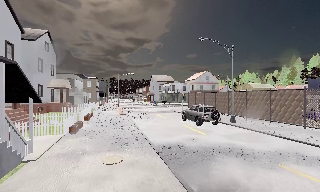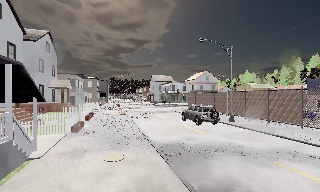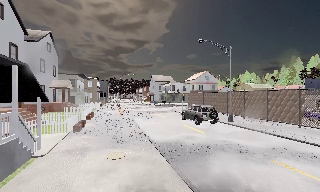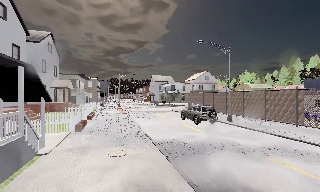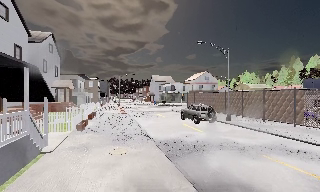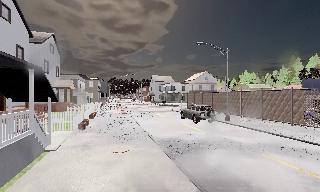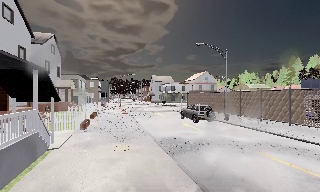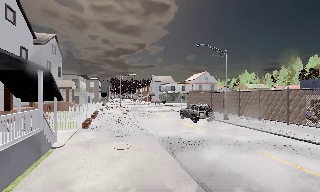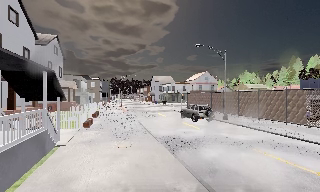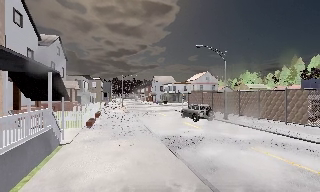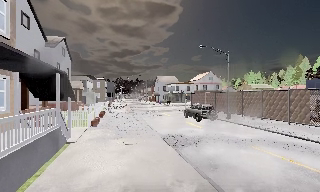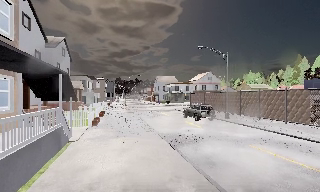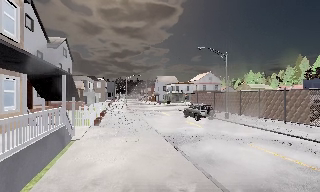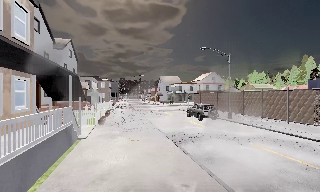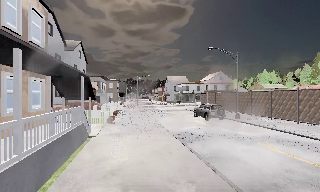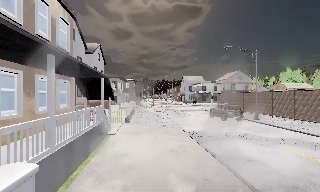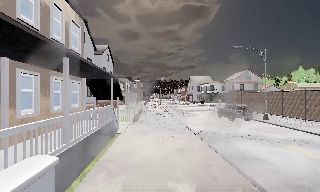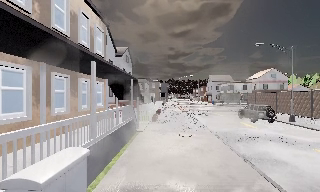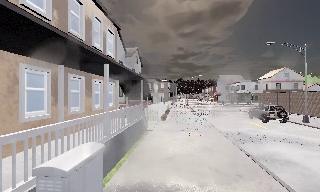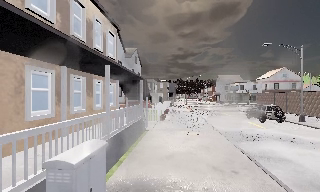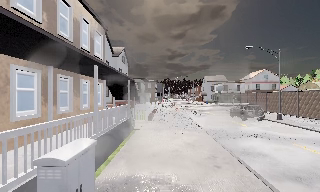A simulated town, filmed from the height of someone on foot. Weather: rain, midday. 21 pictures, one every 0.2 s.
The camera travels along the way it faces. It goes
backward.
0.0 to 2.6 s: The camera travels backward, about 3 m, so what stands in front gets smaller.
2.6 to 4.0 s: The camera swings to its left by about 15 degrees, and the scene slides to the right. It travels backward, about 1.5 m, so what stands in front gets smaller.
The film runs backward here.
